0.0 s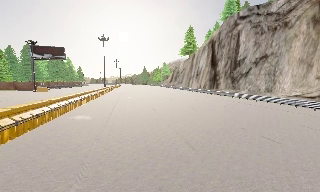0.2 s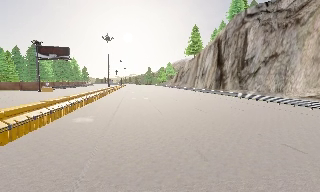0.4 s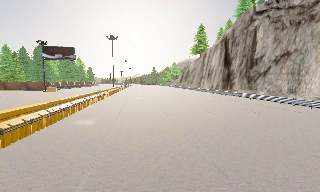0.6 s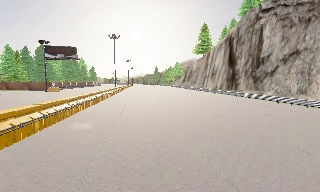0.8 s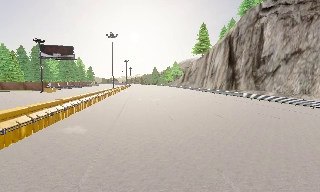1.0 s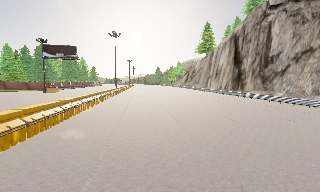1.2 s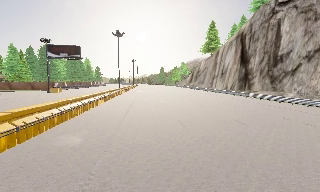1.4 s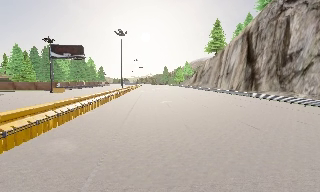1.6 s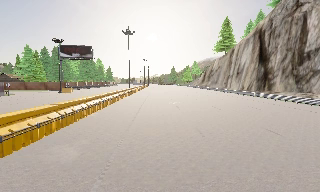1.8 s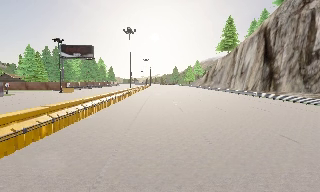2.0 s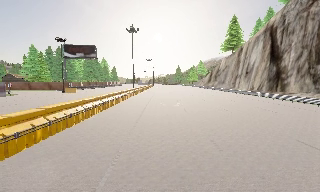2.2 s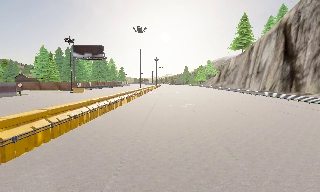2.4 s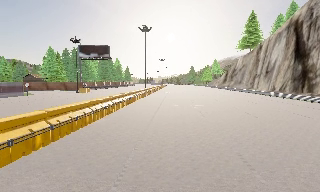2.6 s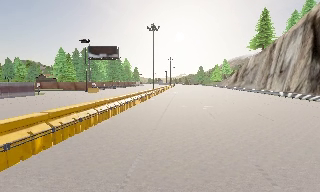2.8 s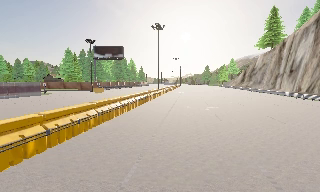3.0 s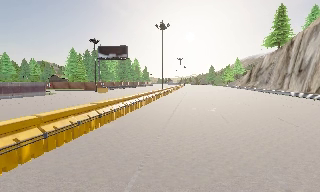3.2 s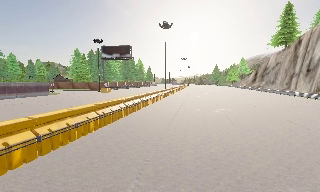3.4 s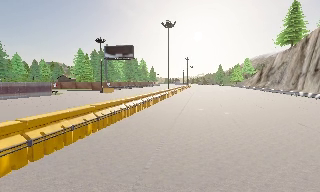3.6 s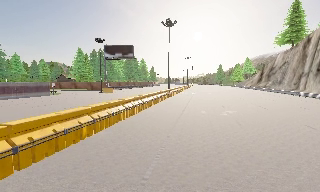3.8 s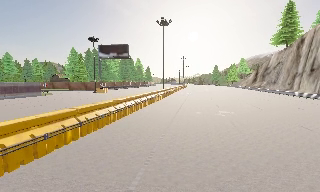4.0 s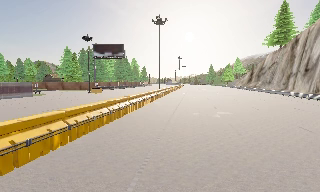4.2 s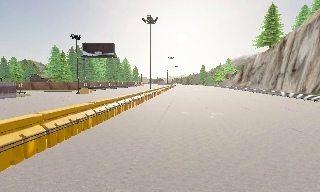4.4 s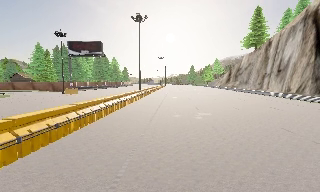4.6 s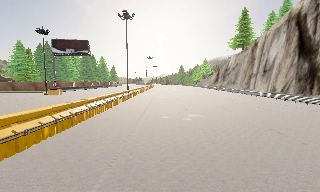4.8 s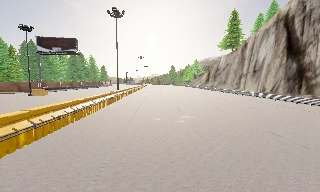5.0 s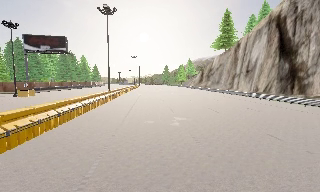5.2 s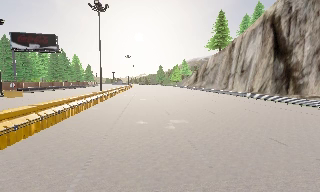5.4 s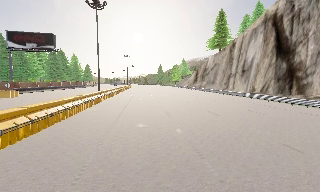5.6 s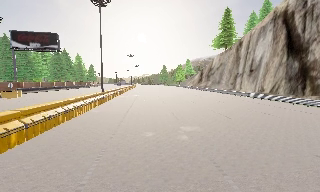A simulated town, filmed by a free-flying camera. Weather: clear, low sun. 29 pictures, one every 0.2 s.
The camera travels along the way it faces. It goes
forward.
0.0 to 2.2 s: The camera pans to its left, which is counterclockwise from overhead, by about 15 degrees. It travels forward, about 8 m, so what stands in front looms larger.
2.2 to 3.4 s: The camera swings to its left by about 10 degrees, and the scene slides to the right. It travels forward, about 2.5 m, so what stands in front looms larger.
3.4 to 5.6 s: The camera pans to its right, which is clockwise from overhead, by about 20 degrees. It travels forward, about 6 m, so what stands in front looms larger. It gains speed.
The film runs forward here.
